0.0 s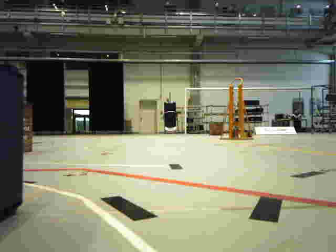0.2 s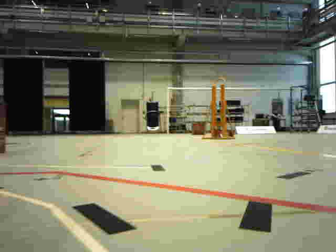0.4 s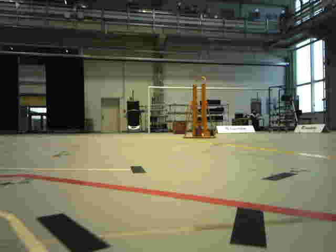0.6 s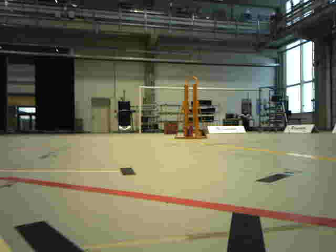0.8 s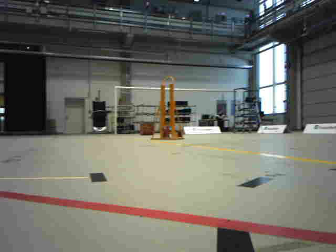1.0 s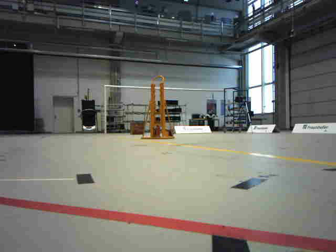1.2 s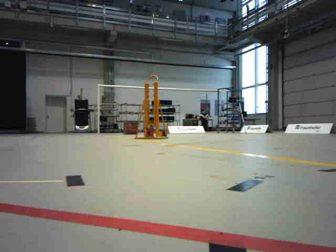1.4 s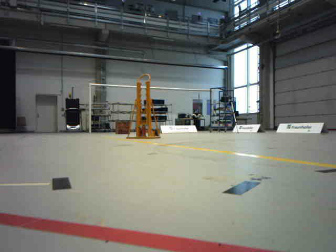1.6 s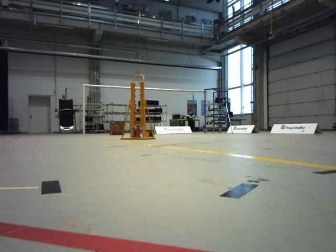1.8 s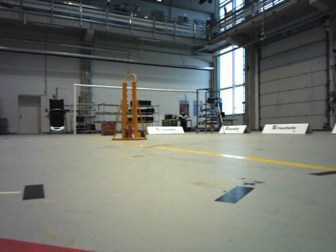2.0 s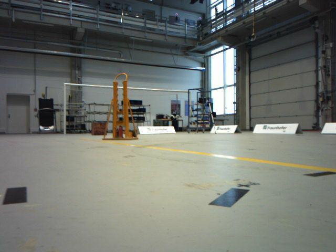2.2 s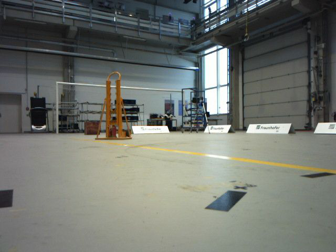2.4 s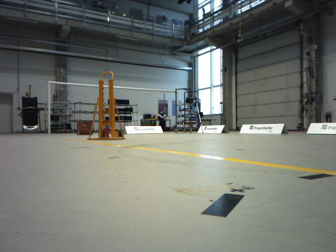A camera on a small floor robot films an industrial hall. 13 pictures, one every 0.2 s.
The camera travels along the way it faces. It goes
forward.
0.0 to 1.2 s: The camera swings to its right by about 10 degrees, and the scene slides to the left. It travels forward, about 0.2 m, so what stands in front looms larger.
1.2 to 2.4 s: The camera travels forward, about 0.2 m, so what stands in front looms larger.
The film runs forward here.
